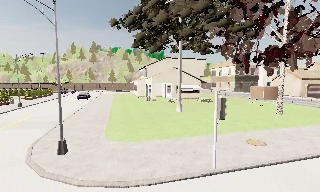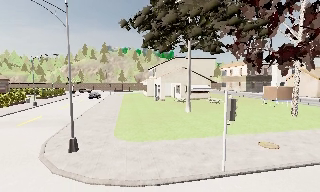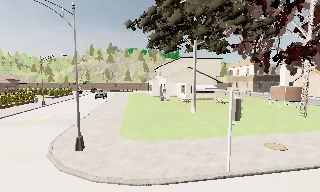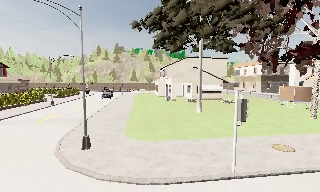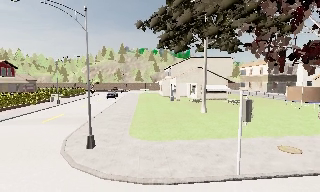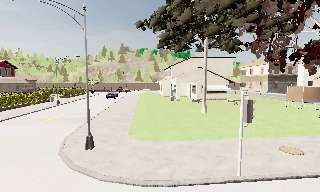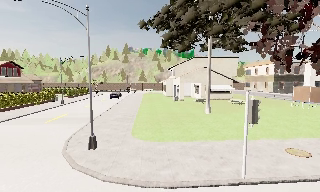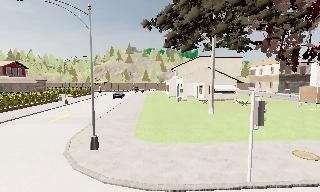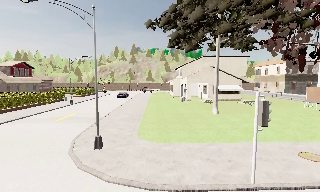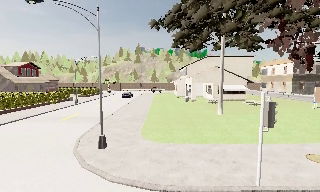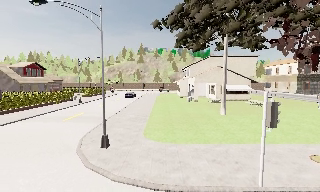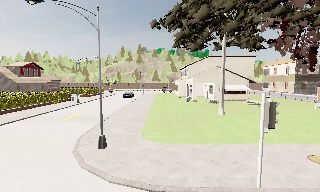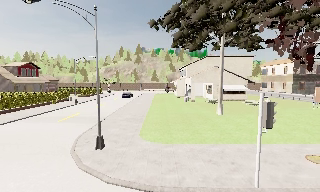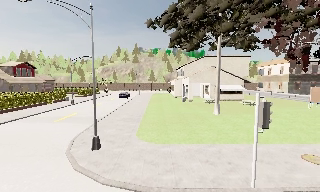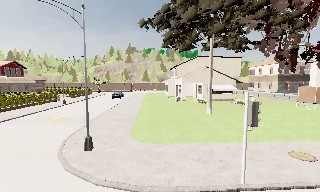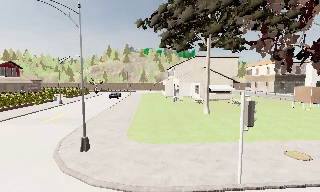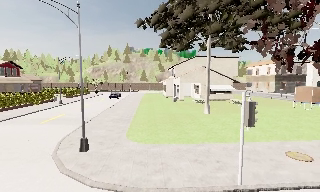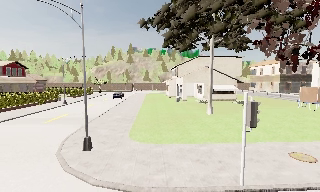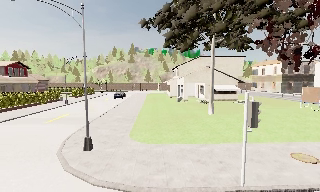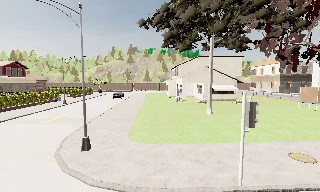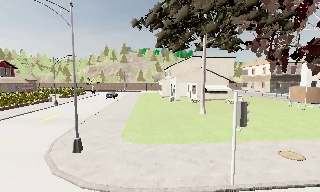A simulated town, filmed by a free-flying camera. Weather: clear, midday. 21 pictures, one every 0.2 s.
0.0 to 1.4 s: The scene slides to the right, as the camera pans about 10 degrees to its left.
1.4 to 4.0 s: The camera travels to its right, about 0.5 m, so close, fixed things drift to the left.
The film runs forward here.
